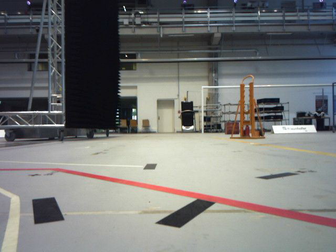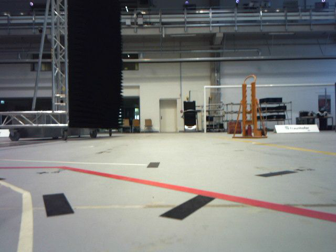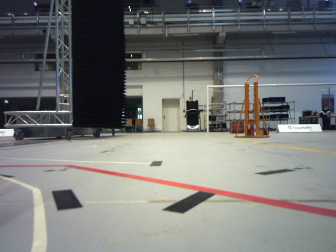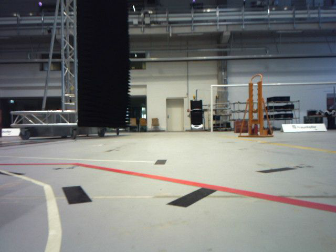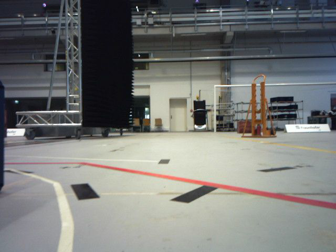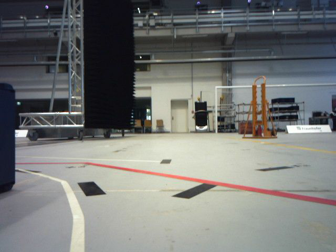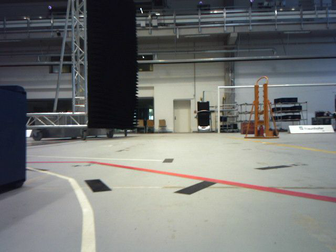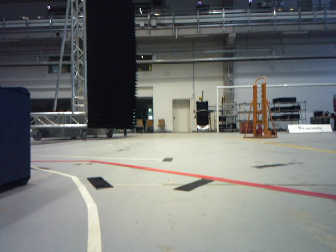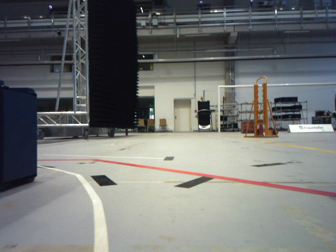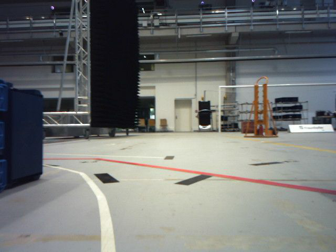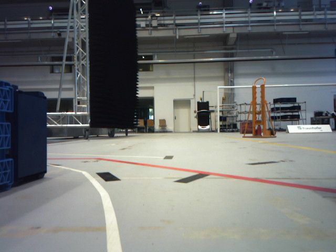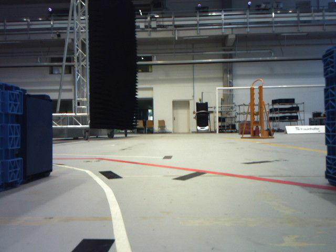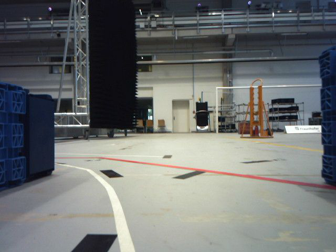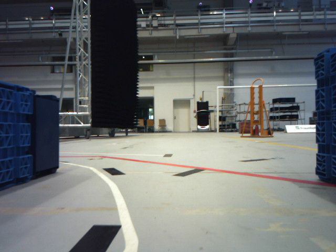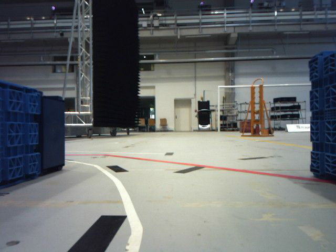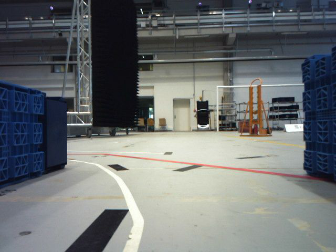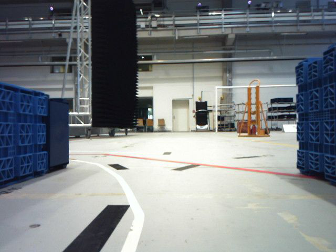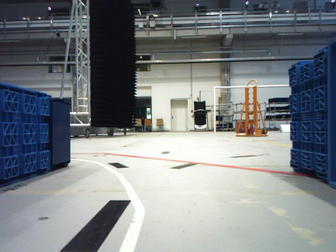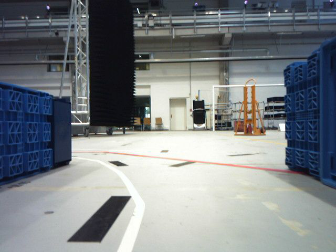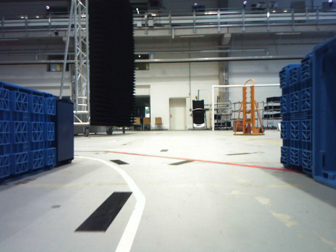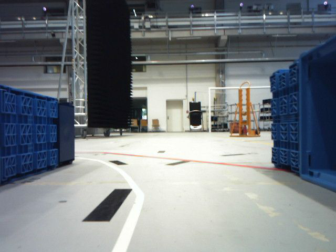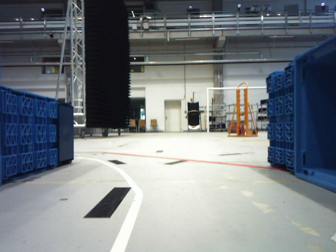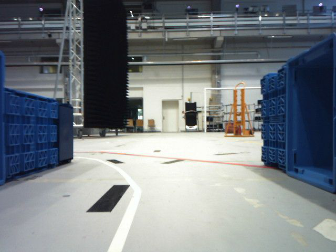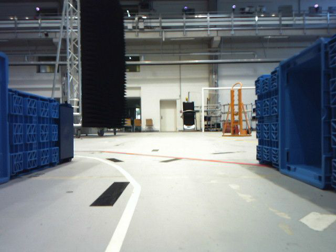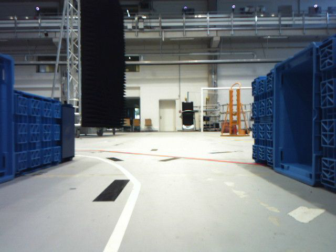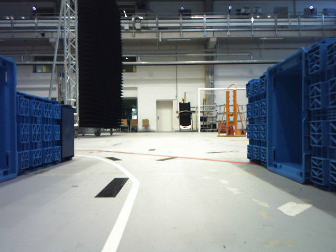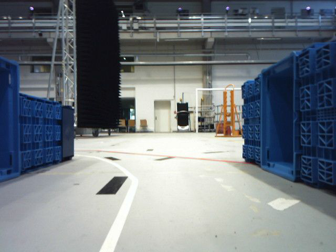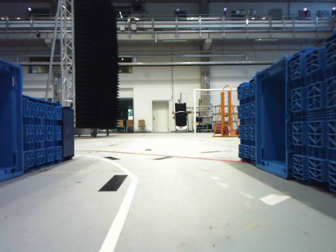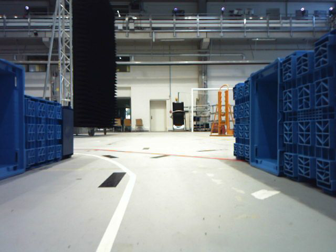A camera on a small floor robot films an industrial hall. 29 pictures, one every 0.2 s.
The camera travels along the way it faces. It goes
backward.
0.0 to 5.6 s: The camera travels backward, about 1 m, so what stands in front gets smaller.
The film runs backward here.
